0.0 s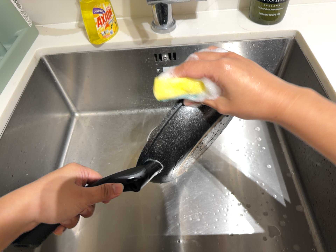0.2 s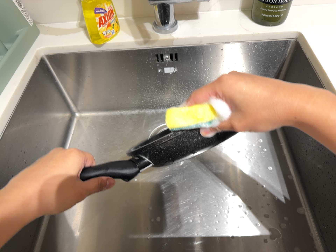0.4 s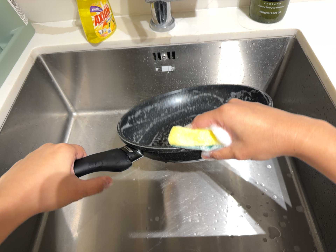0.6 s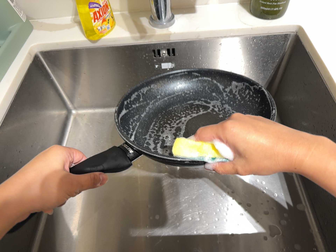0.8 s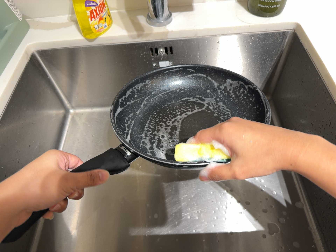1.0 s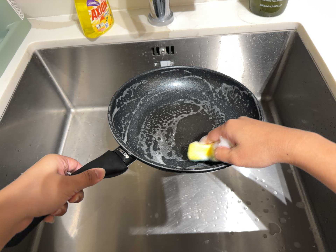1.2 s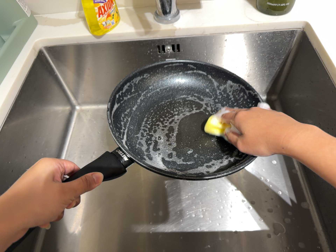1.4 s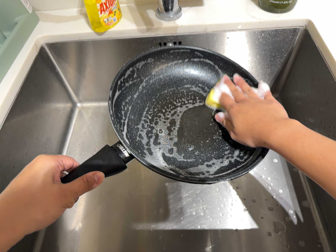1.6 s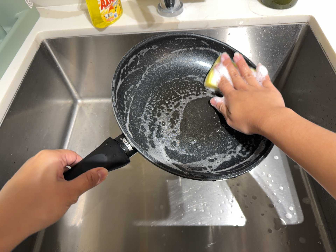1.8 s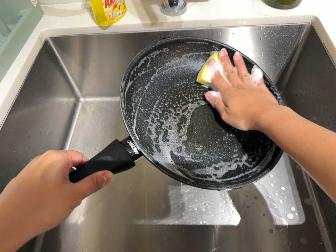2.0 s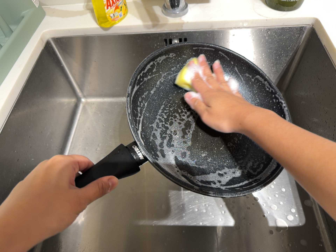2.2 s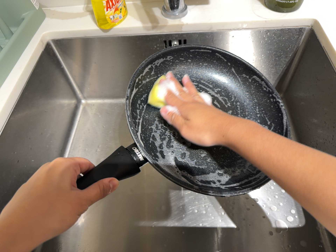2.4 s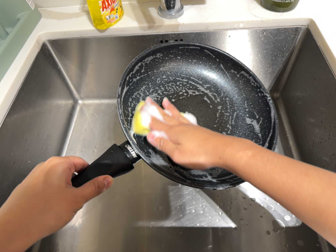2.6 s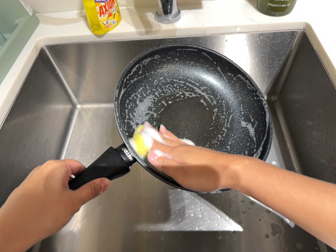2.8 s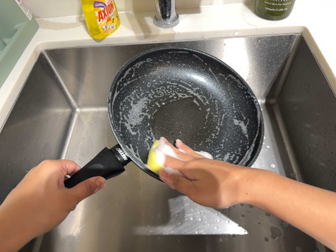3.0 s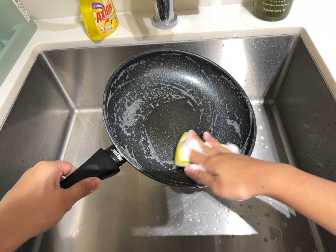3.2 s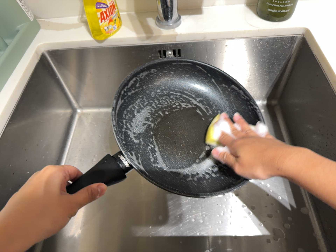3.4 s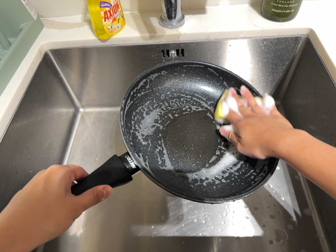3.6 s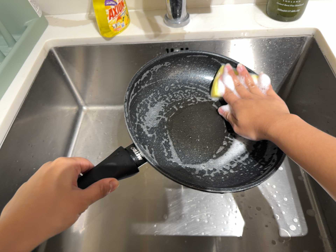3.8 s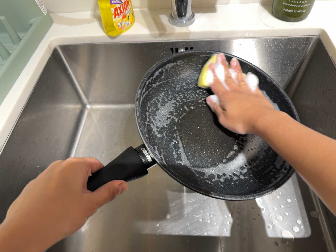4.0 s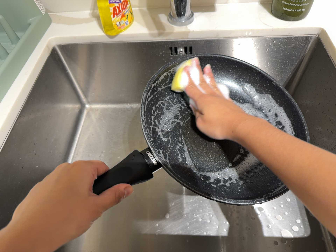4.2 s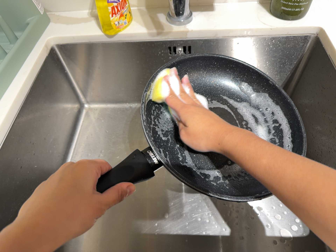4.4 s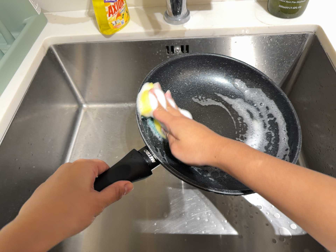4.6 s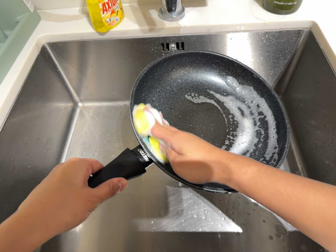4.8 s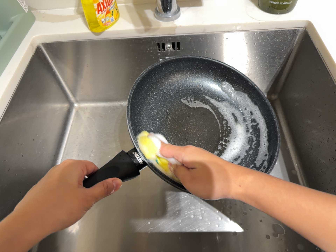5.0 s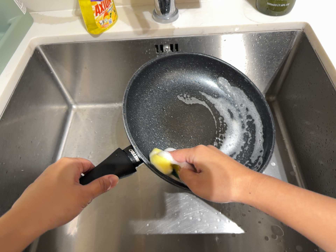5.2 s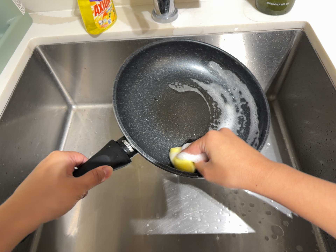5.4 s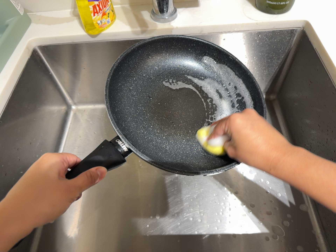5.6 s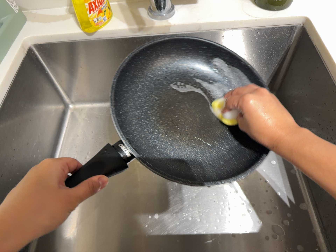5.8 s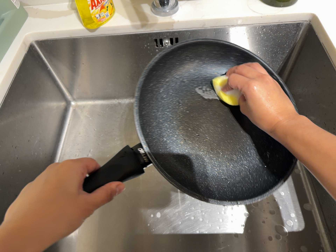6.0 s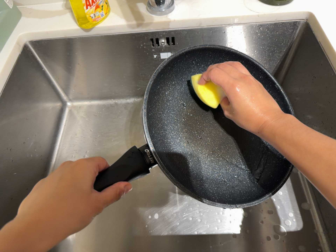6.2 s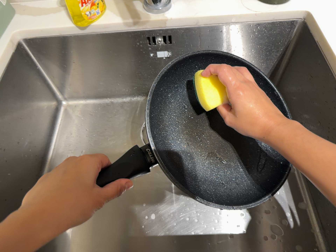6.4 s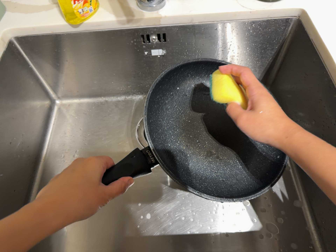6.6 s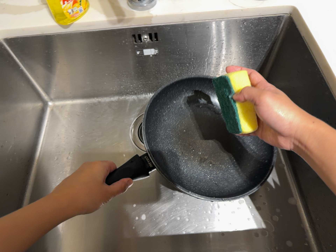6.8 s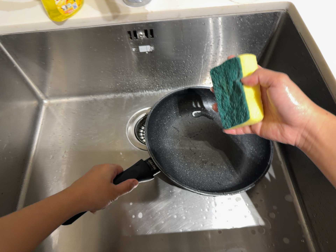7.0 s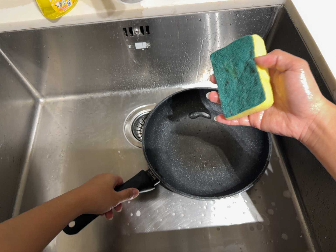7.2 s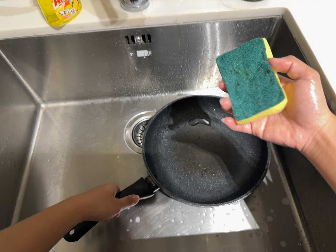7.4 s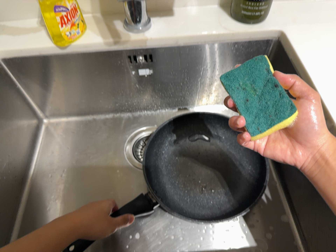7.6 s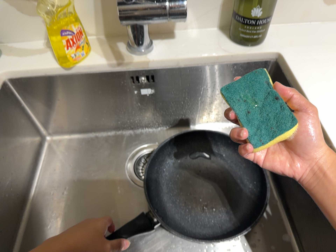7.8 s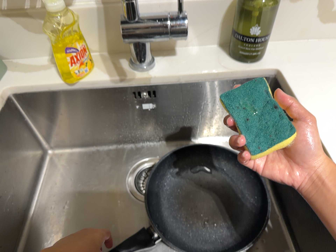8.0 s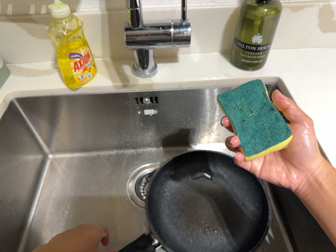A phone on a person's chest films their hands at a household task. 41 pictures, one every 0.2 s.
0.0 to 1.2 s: The camera shifts only a little, or ends up much as it began.
1.2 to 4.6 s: The camera shifts only a little, or ends up much as it began.
4.6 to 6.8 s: The camera shifts only a little, or ends up much as it began.
6.8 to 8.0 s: The camera's aim tips toward the top of its view by about 10 degrees, and the scene shifts downward.
The film runs backward here.
